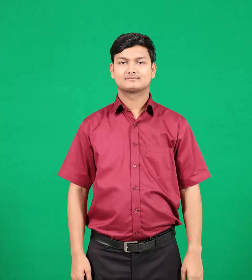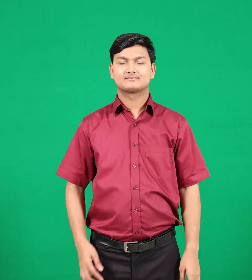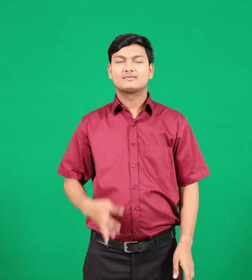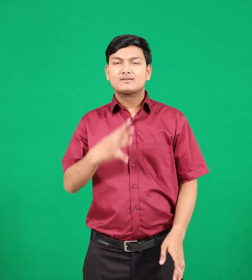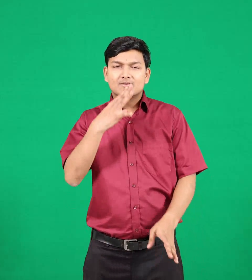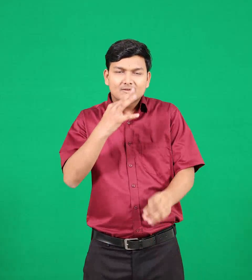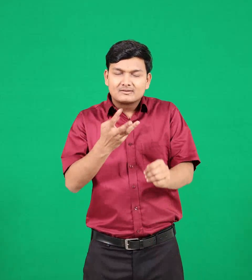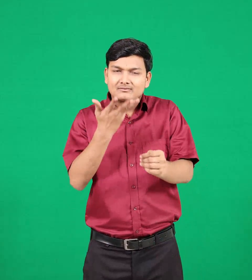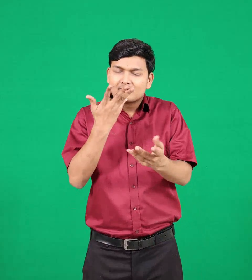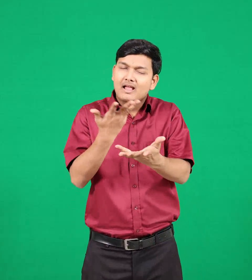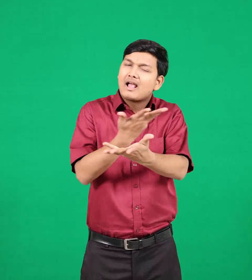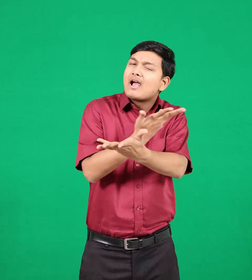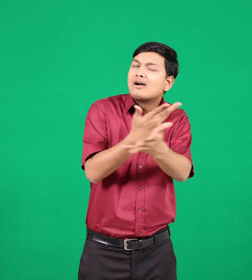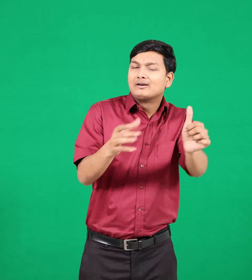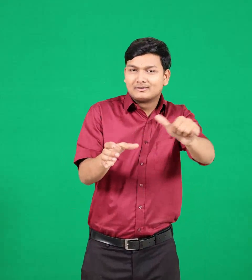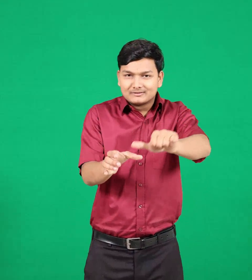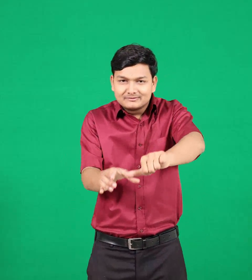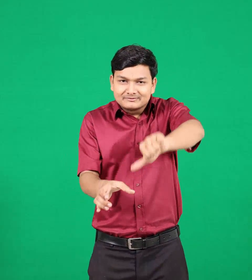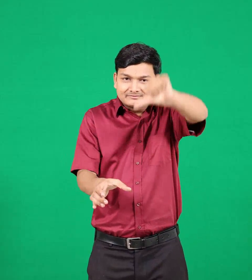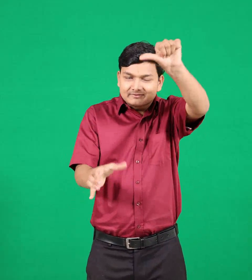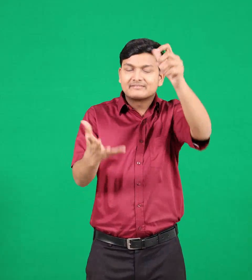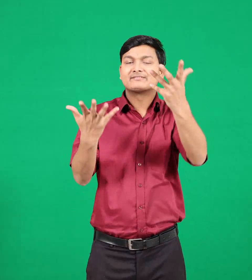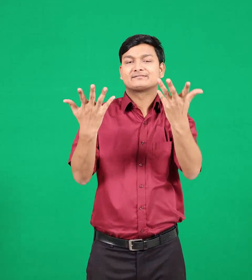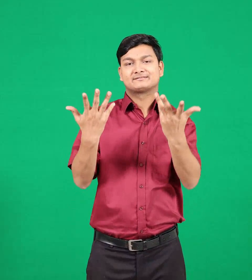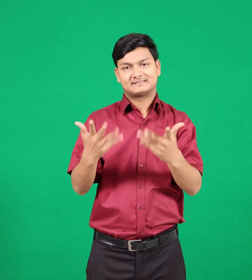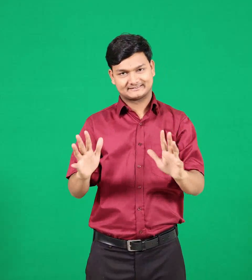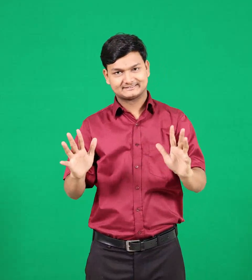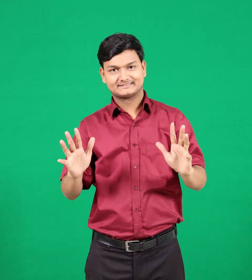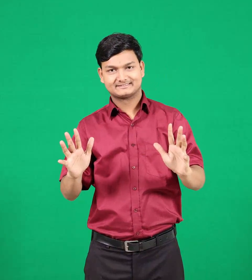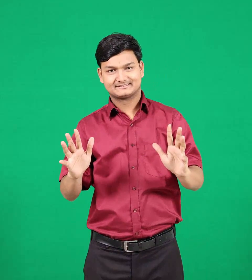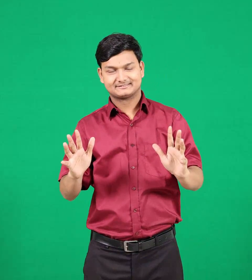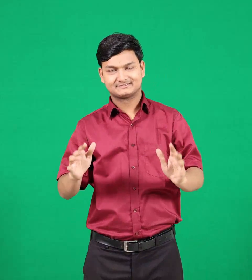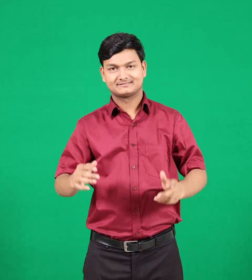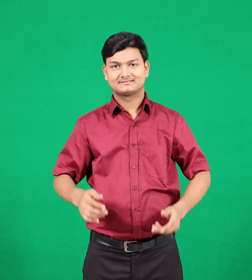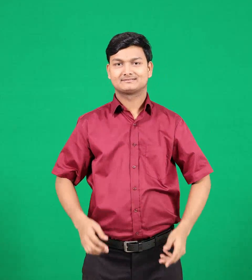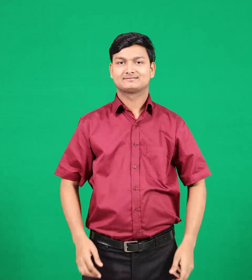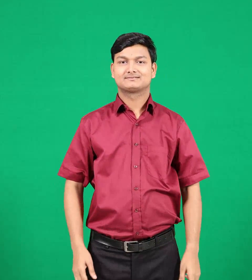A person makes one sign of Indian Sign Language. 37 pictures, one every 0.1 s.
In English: poured
